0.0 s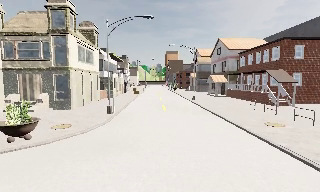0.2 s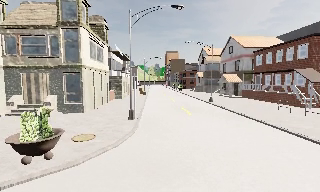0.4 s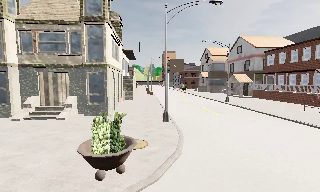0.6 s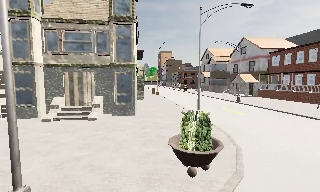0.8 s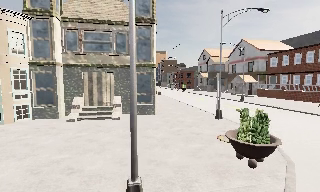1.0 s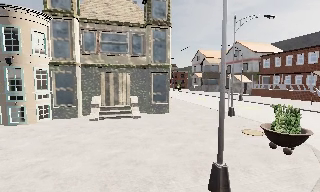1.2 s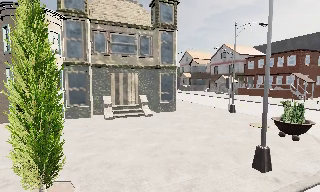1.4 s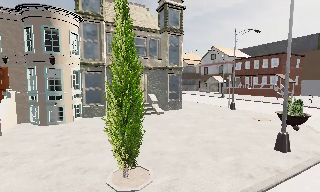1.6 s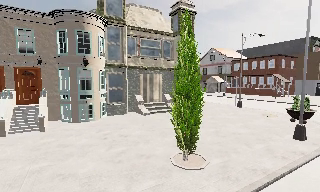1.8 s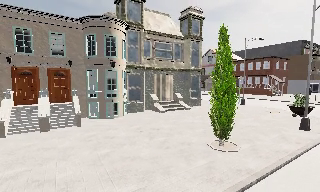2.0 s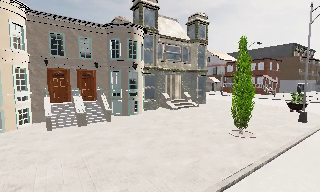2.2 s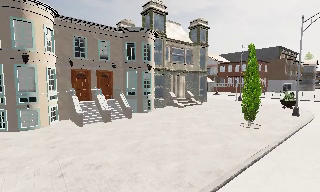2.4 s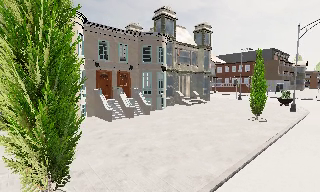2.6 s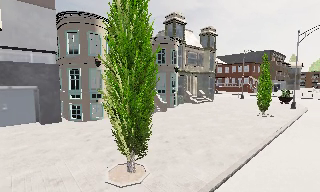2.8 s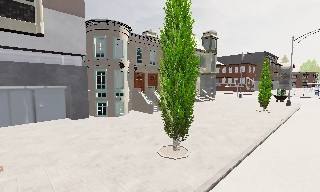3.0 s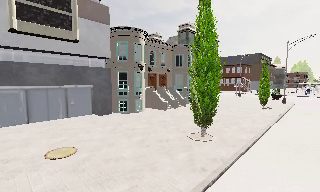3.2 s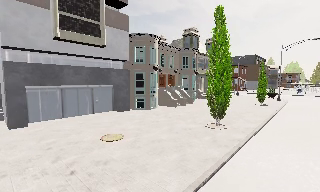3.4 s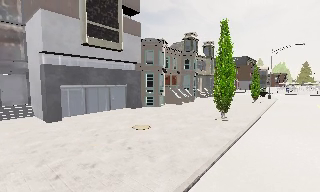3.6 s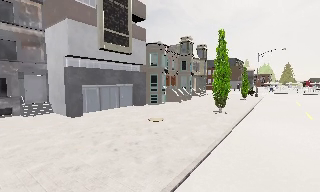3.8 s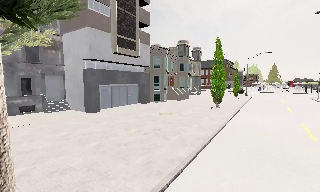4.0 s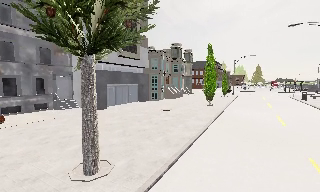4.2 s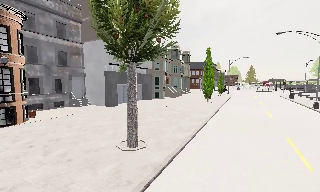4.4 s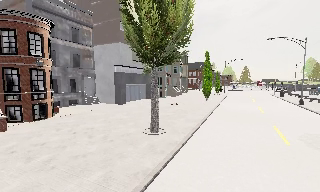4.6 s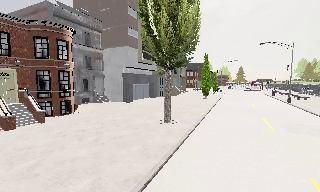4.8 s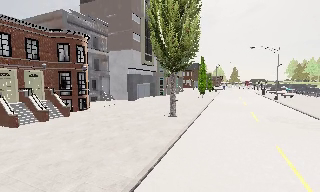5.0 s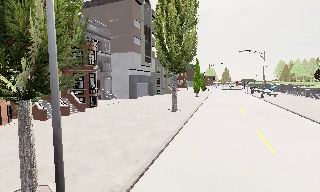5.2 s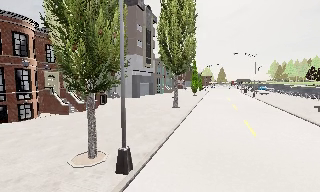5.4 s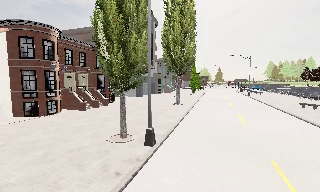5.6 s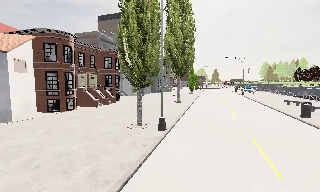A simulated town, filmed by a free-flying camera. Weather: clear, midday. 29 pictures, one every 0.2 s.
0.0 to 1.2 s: The camera pans to its right, which is clockwise from overhead, by about 20 degrees. It travels to its left, about 14 m, so close, fixed things drift to the right.
1.2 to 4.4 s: The camera pans to its right, which is clockwise from overhead, by about 45 degrees. It travels to its left and backward, about 35 m, so close, fixed things drift to the right.
4.4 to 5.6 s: The camera travels backward, about 13 m, so what stands in front gets smaller.
The film runs forward here.
